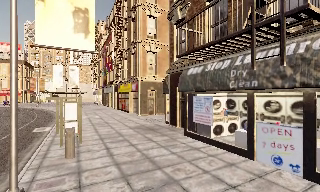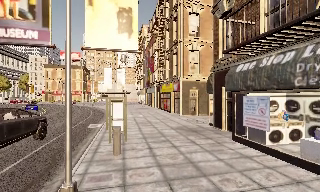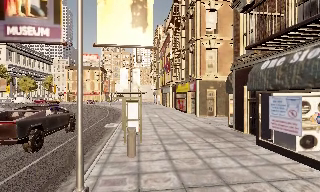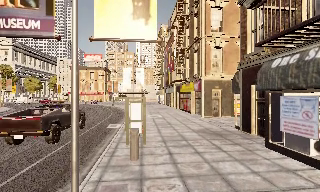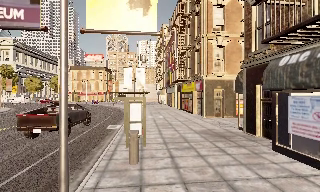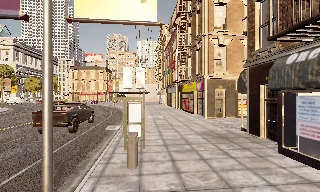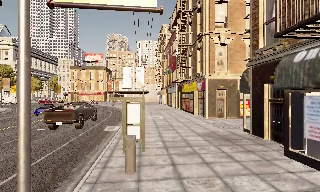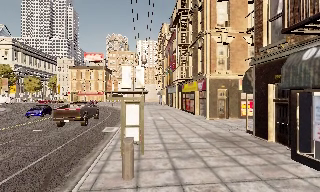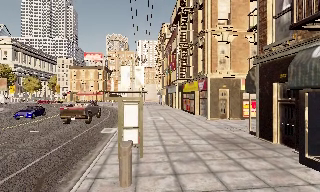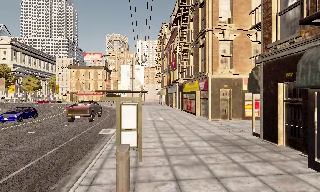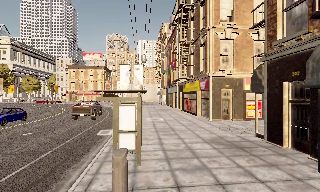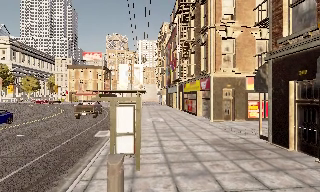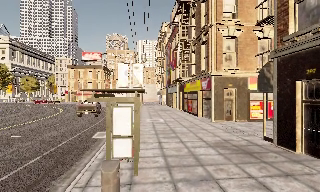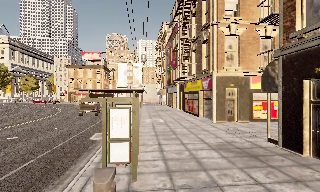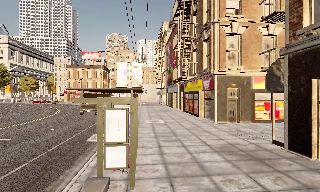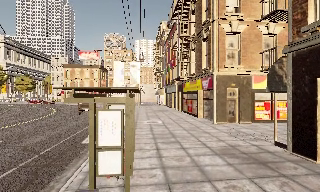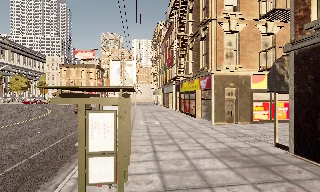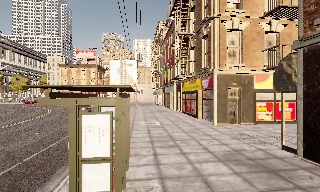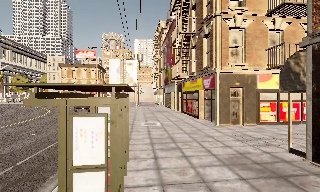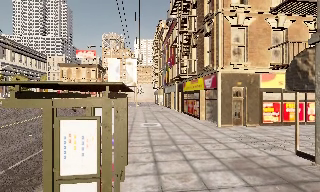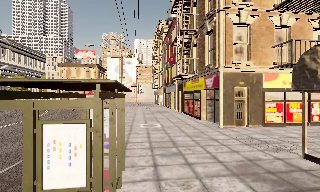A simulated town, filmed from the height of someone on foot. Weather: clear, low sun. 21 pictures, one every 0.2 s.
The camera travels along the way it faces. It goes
forward.
0.0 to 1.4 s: The camera pans to its left, which is counterclockwise from overhead, by about 20 degrees. It travels forward, about 2.5 m, so what stands in front looms larger.
1.4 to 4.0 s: The camera travels forward, about 4.5 m, so what stands in front looms larger.
The film runs forward here.
